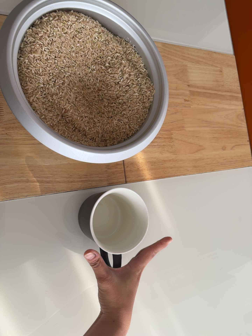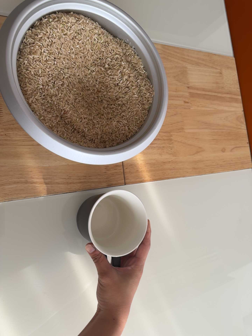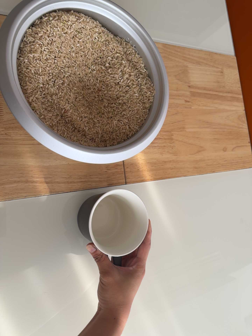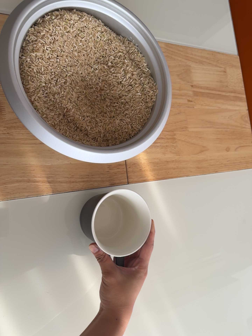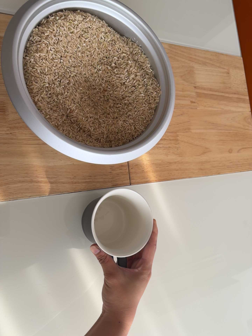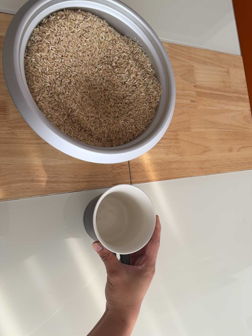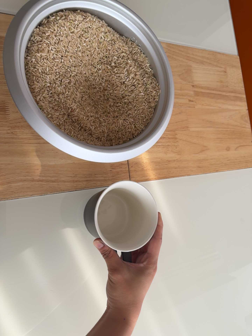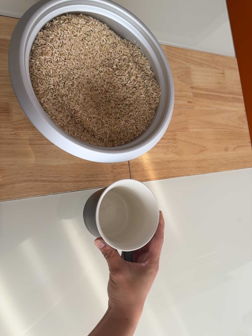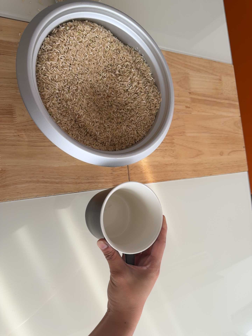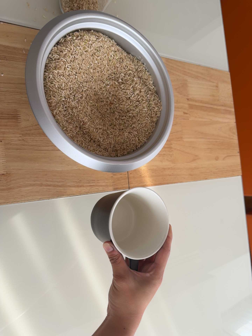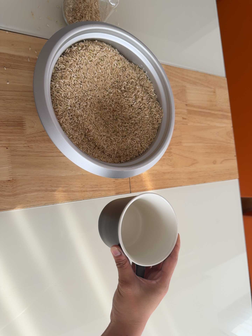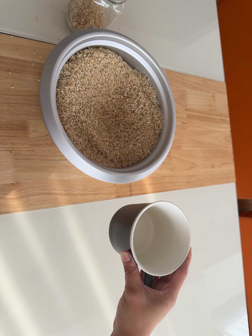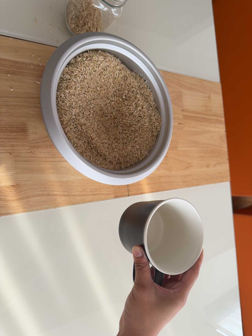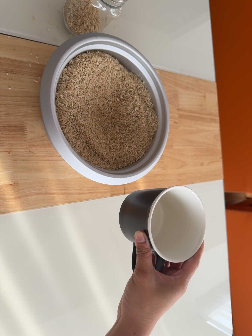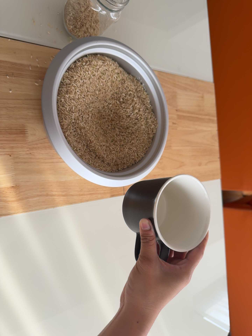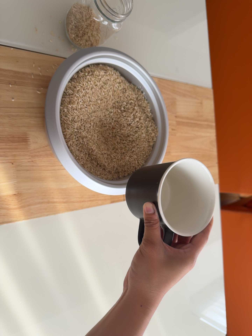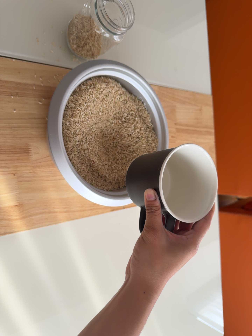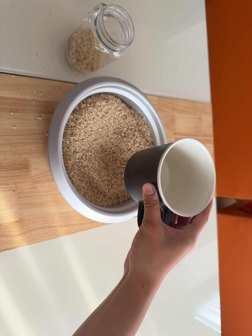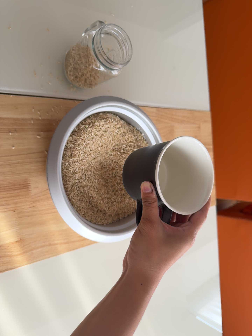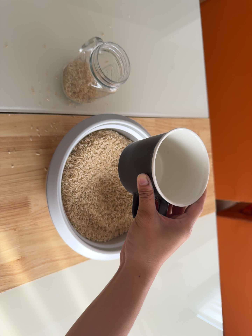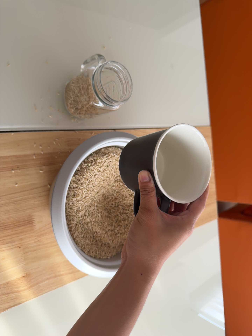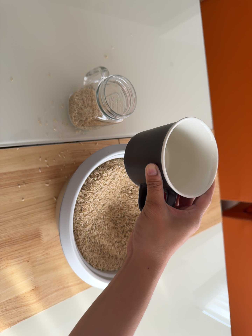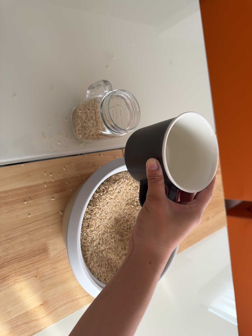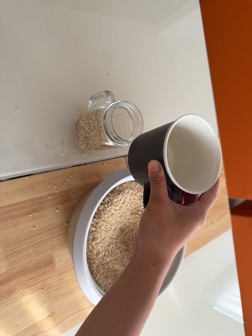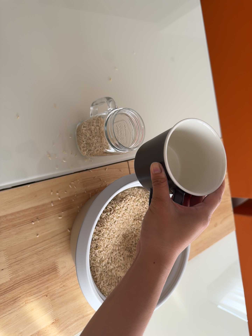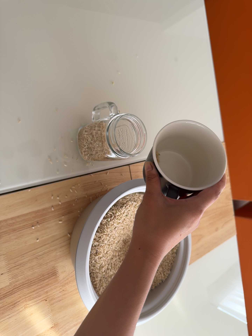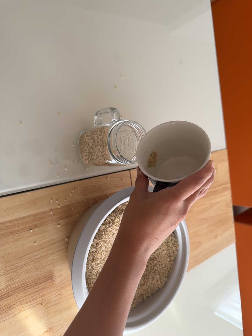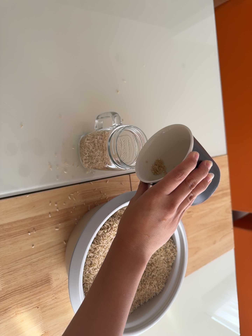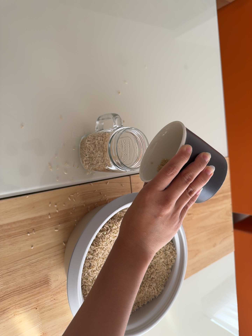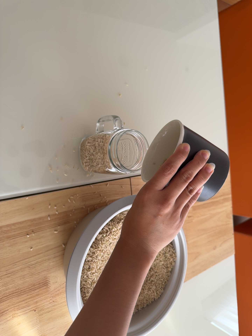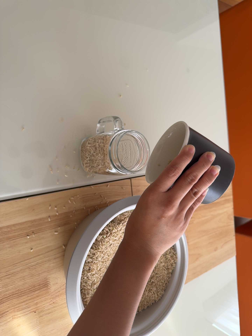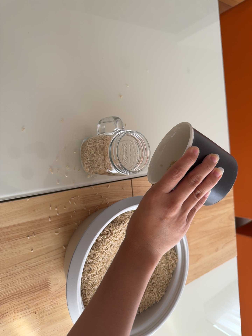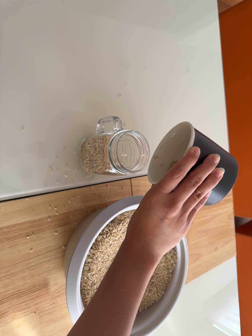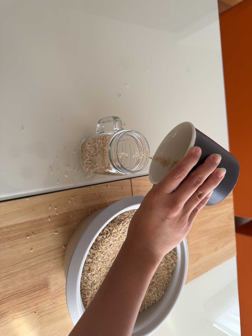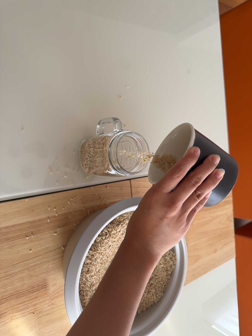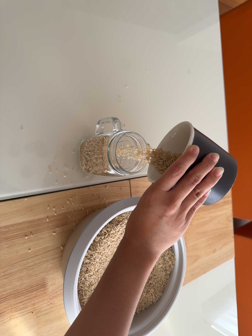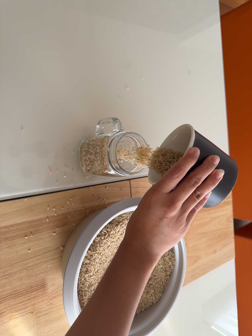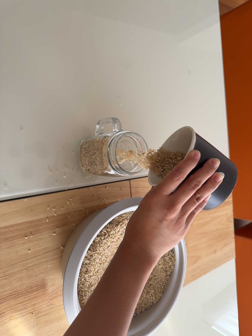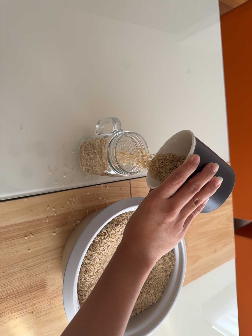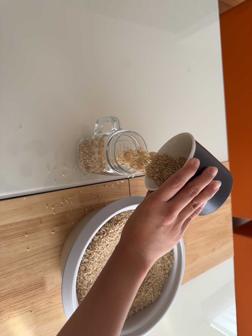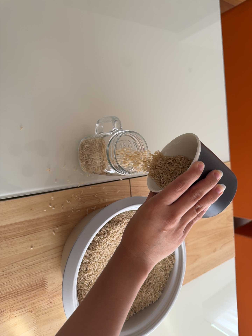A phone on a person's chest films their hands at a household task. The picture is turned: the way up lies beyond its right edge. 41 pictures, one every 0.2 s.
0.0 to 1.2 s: The camera keeps its place and its aim.
1.2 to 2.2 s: The camera travels backward and to its left, about 9 cm, so what stands in front gets smaller.
2.2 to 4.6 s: The camera travels toward the top of its view, about 28 cm, so close, fixed things drift downward.
4.6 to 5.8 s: The camera shifts only a little, or ends up much as it began.
5.8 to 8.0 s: The camera keeps its place and its aim.
The film runs backward here.
